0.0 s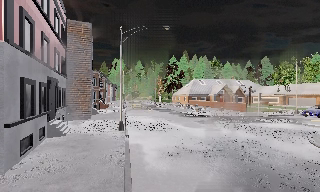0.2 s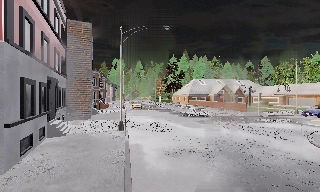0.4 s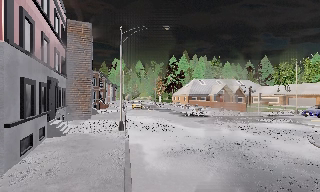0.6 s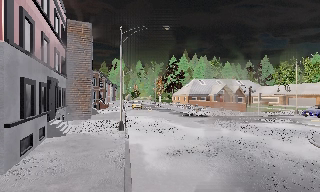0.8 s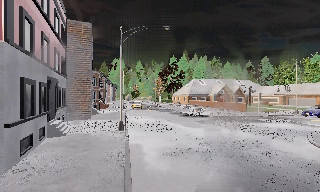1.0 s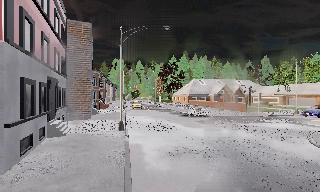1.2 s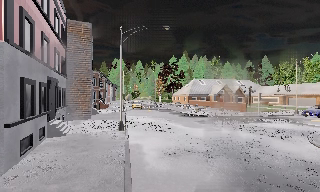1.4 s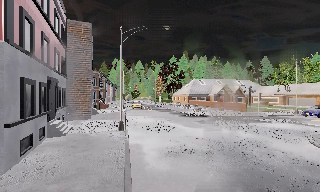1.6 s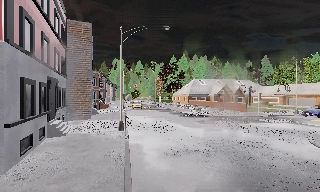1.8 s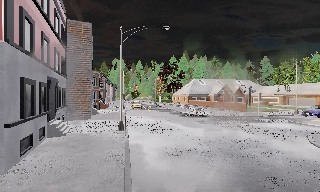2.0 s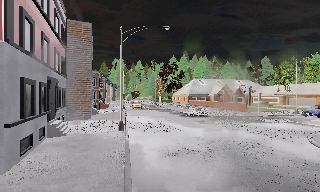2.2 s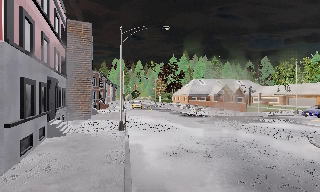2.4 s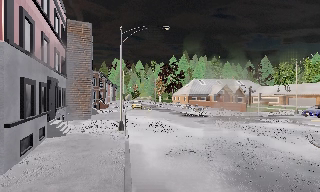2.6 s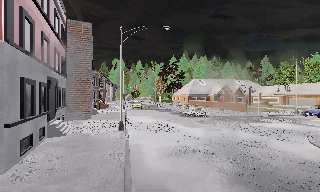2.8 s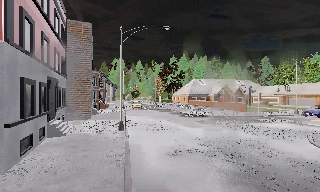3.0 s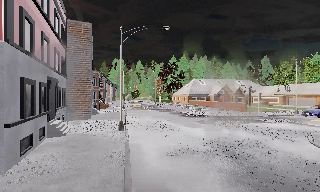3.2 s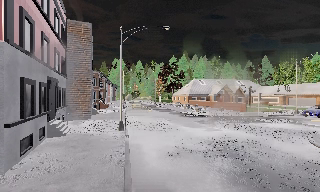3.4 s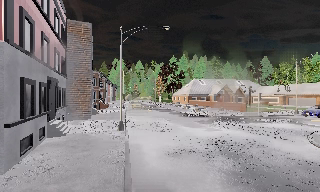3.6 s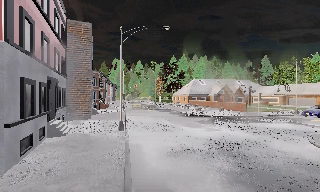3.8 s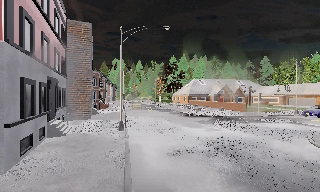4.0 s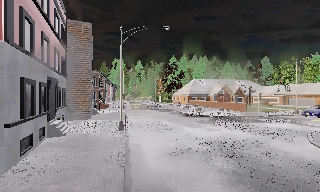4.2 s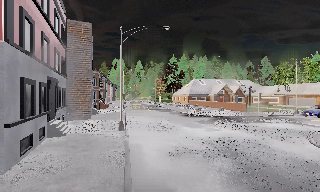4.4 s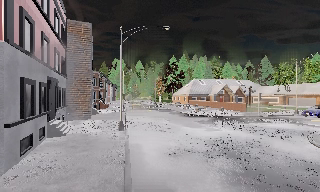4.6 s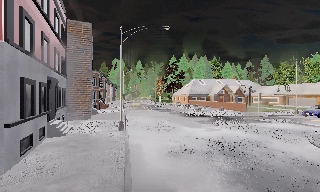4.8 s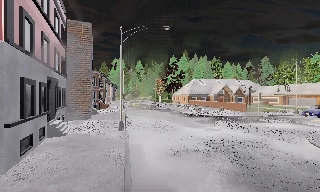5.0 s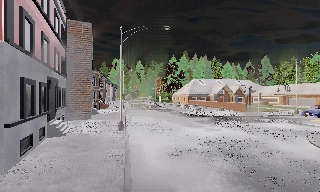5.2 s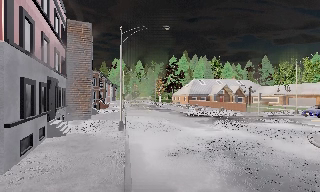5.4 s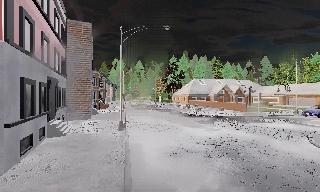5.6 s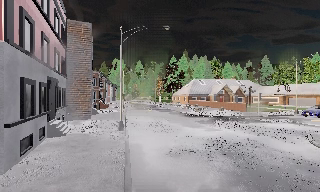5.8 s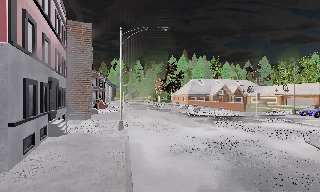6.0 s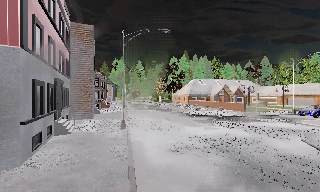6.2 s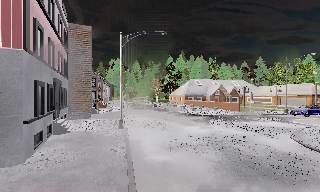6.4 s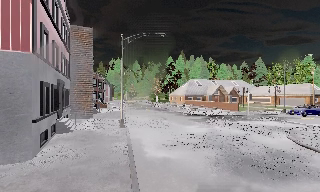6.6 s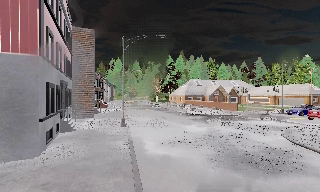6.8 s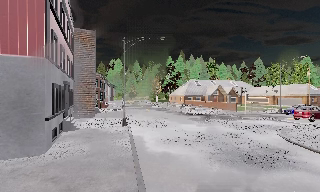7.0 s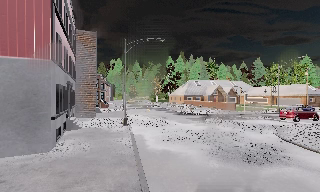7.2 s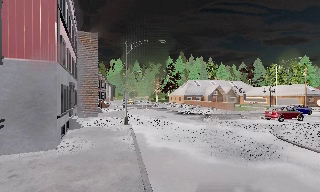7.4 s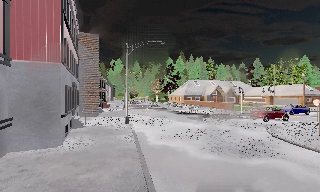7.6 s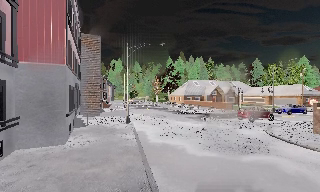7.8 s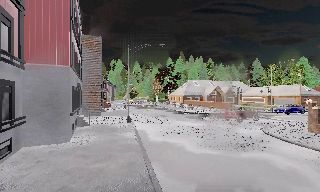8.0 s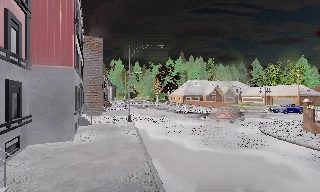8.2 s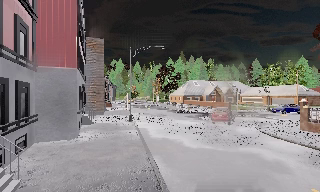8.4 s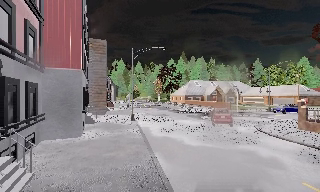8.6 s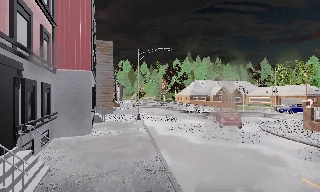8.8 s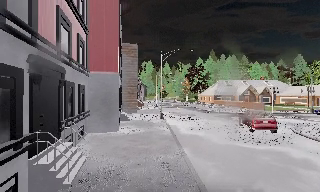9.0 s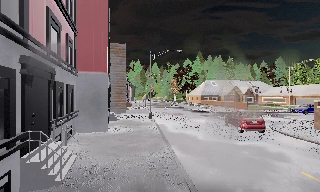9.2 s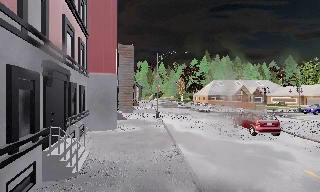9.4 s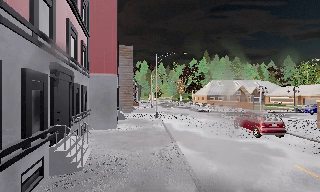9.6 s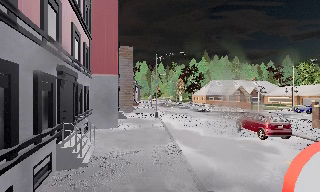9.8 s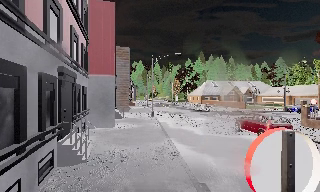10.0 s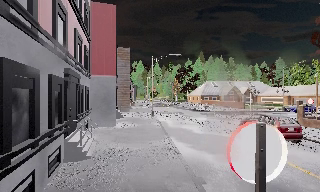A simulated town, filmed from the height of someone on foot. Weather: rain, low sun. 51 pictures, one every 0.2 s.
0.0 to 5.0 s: The camera keeps its place and its aim.
5.0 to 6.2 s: The camera travels backward, about 1 m, so what stands in front gets smaller. It gains speed.
6.2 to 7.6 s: The camera travels backward, about 2.5 m, so what stands in front gets smaller.
7.6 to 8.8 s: The camera swings to its left by about 10 degrees, and the scene slides to the right. It travels backward, about 2.5 m, so what stands in front gets smaller.
8.8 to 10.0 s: The camera travels backward, about 2 m, so what stands in front gets smaller.
The film runs backward here.
